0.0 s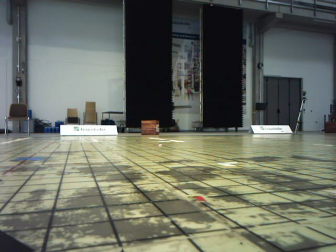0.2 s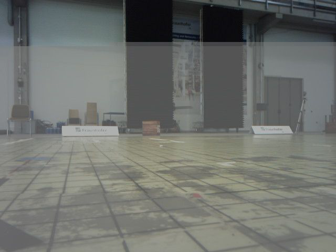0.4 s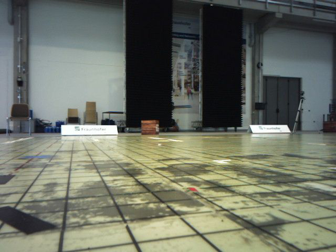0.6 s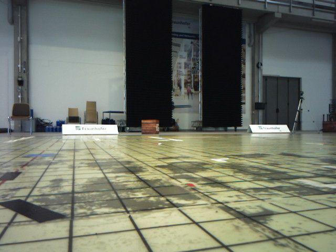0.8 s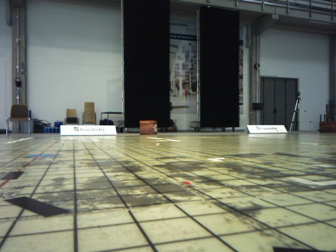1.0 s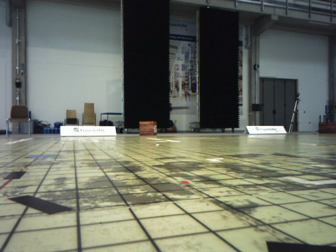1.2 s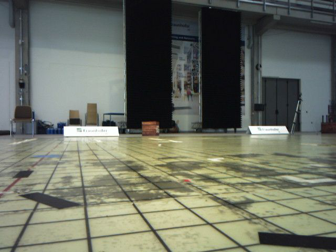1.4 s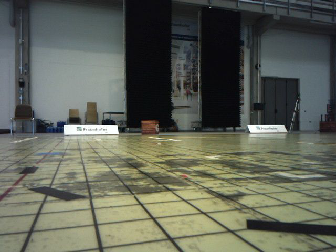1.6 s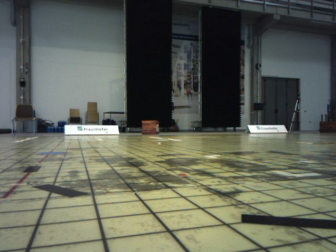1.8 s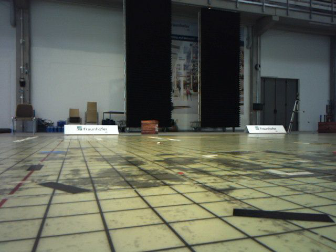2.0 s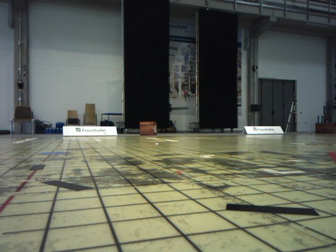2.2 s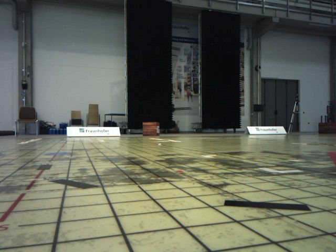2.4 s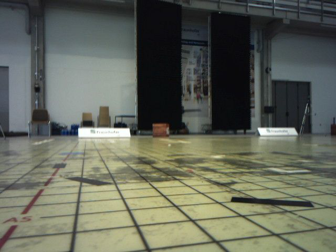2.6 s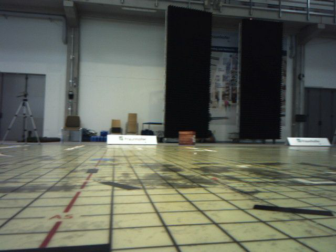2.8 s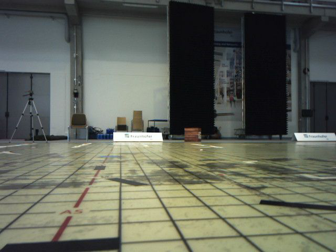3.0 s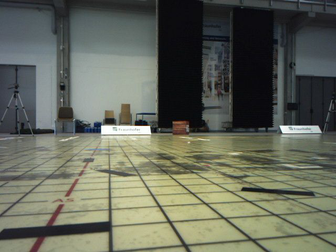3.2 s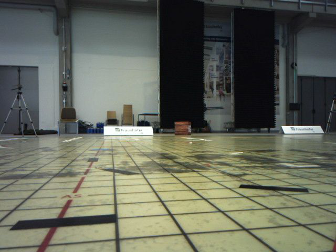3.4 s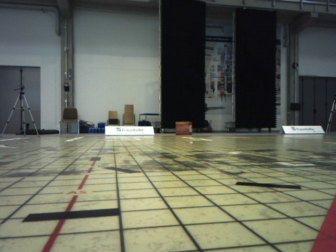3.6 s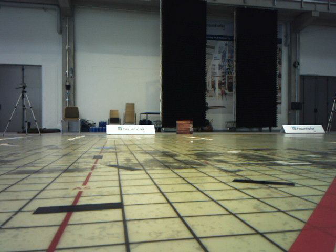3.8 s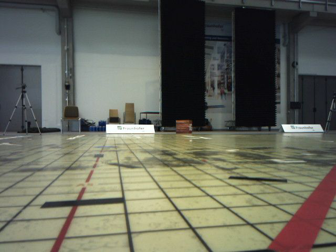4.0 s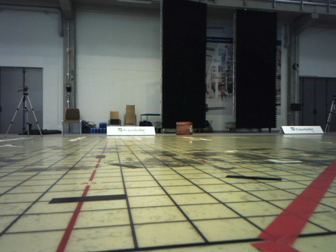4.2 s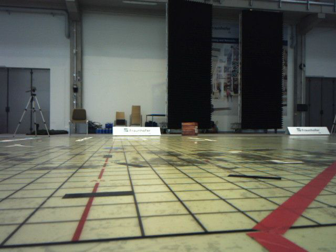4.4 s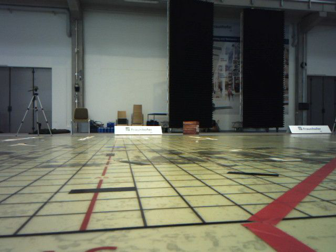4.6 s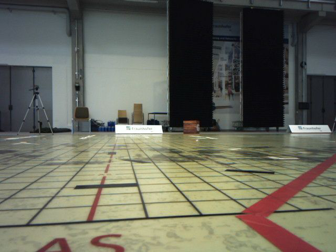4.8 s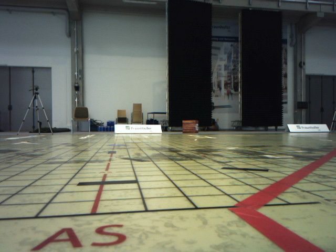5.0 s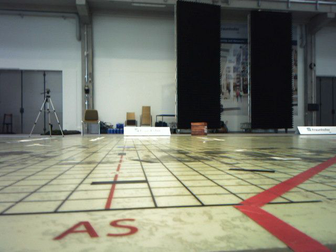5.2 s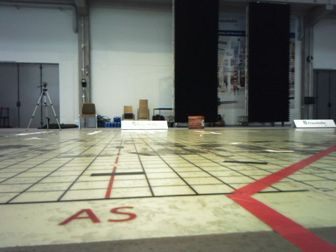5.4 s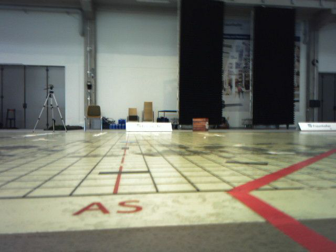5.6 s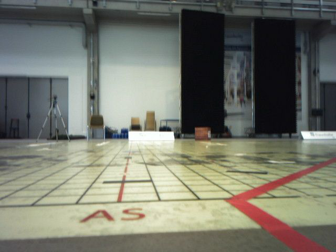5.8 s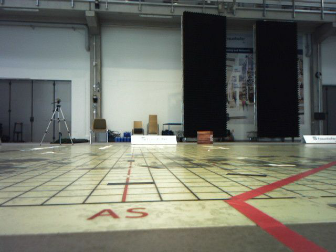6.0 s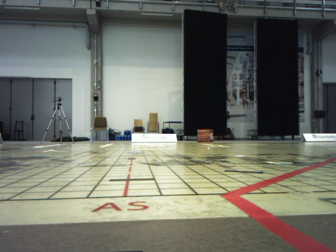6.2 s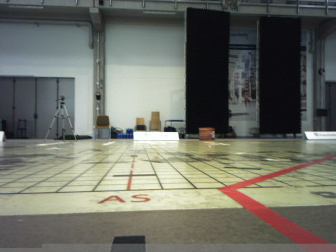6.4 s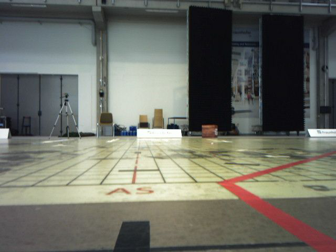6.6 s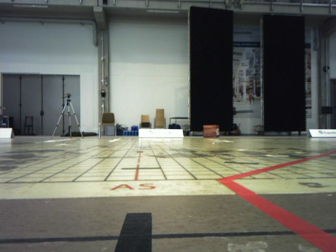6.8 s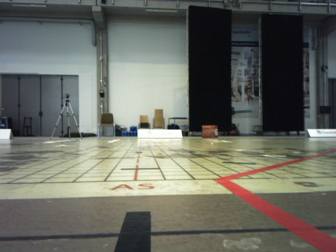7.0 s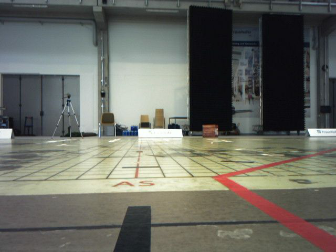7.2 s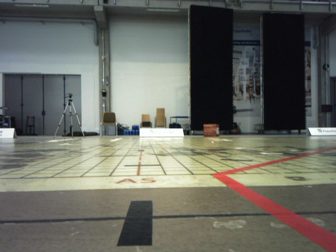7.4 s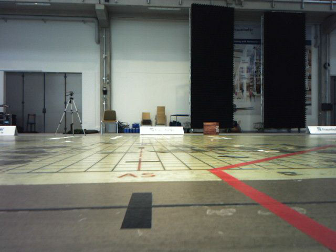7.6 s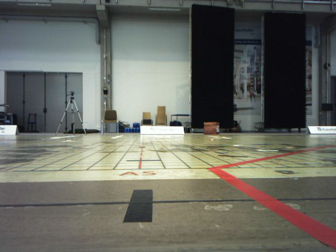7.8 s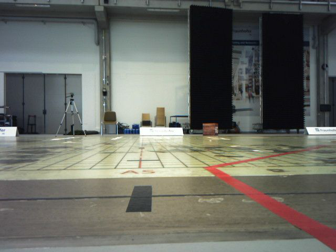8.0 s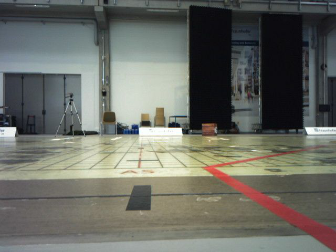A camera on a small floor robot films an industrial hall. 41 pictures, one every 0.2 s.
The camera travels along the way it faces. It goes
backward.
0.0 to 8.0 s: The scene slides to the right, as the camera pans about 15 degrees to its left. It travels backward, about 1.6 m, so what stands in front gets smaller.
The film runs backward here.
